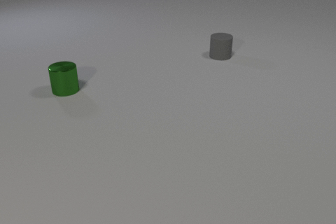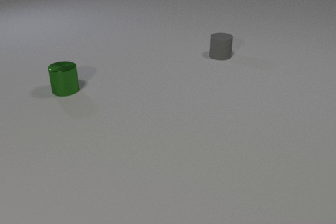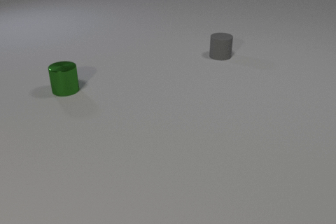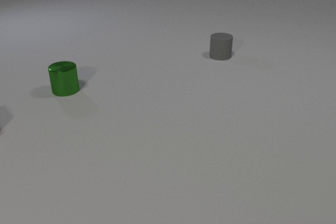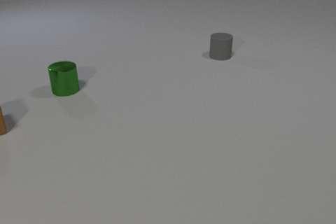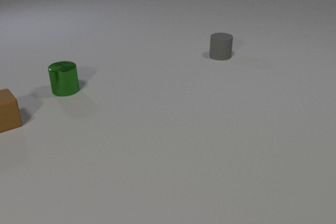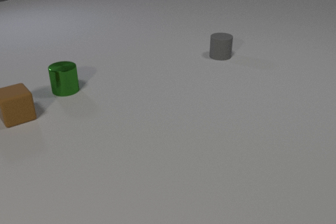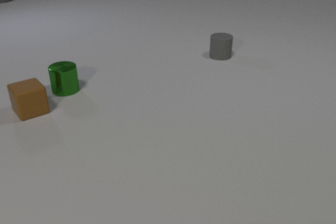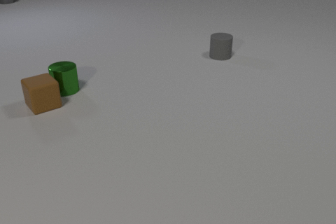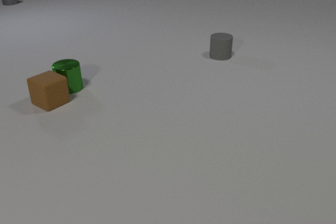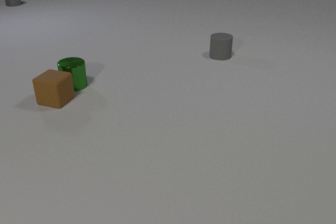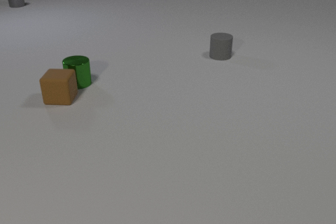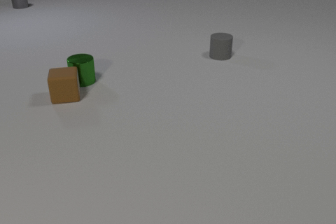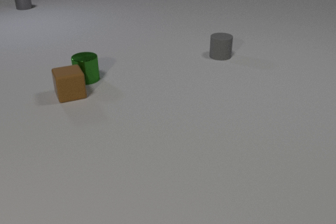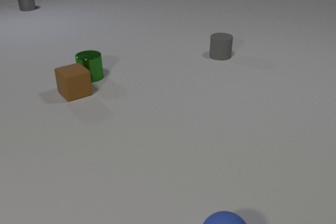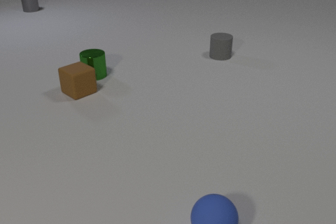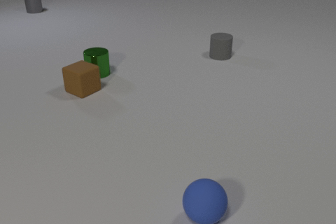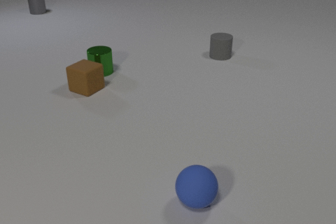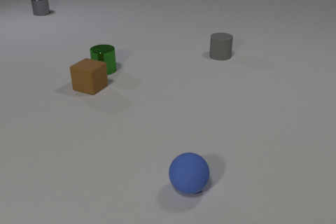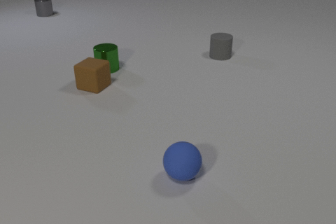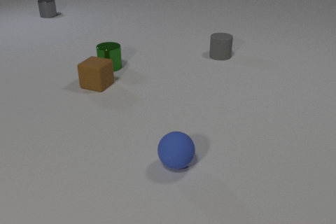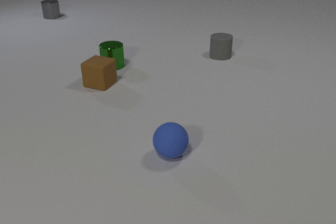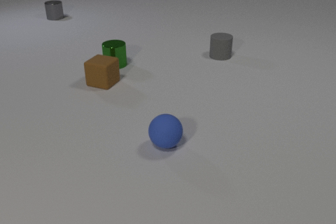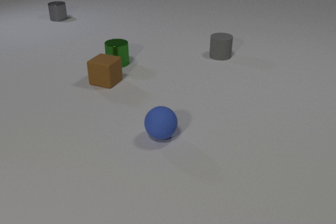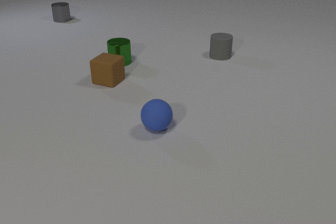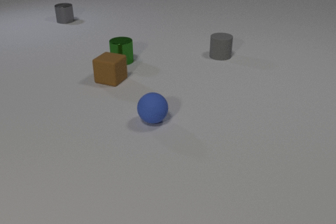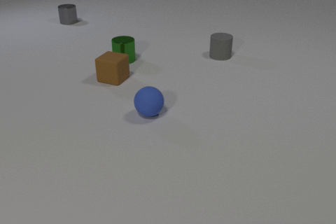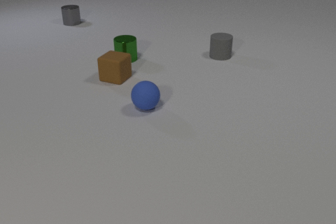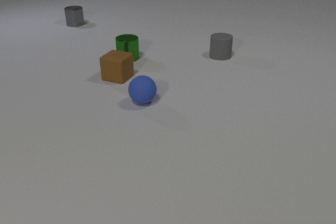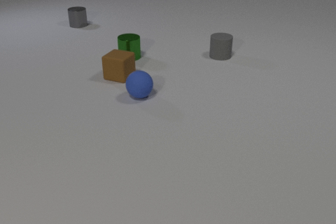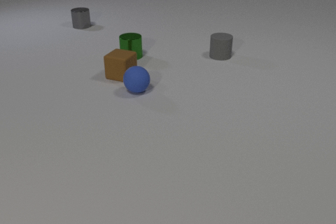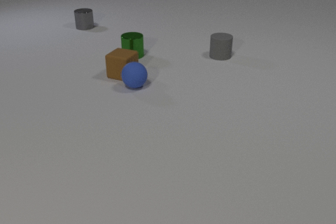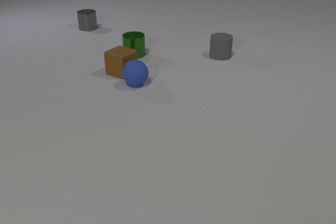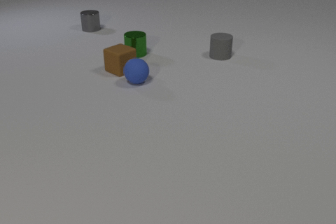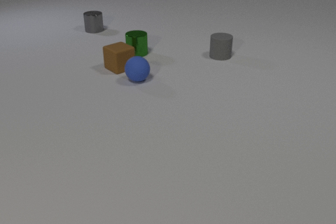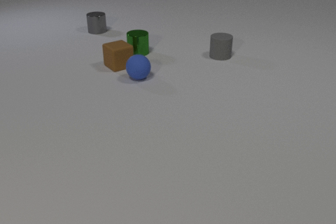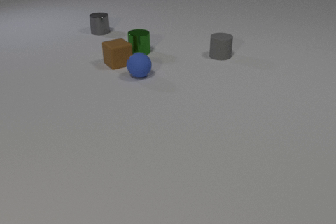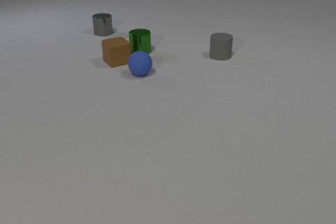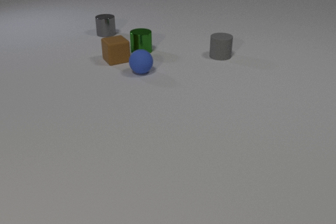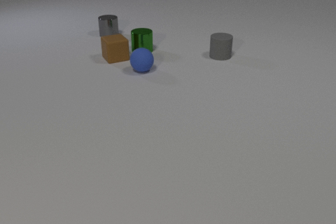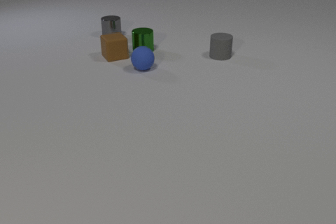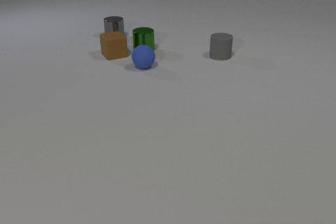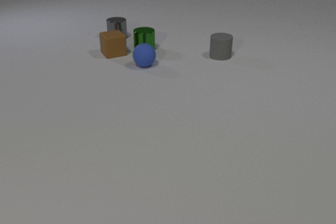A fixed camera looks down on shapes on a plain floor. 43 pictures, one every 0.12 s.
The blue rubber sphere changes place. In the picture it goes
away from the camera.
The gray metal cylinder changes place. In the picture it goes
toward the camera.
0.00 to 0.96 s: The brown rubber cube comes in at the left edge, slides to the right and away from the camera. The gray metal cylinder comes in at the top edge, slides toward the camera and to the right.
0.96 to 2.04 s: The brown rubber cube slides to the right and away from the camera, spins counterclockwise seen from above by about 120 degrees, its near face sliding to the right. The green metal cylinder slides away from the camera and to the right. The gray metal cylinder slides toward the camera and to the right. The blue rubber sphere comes in at the bottom edge, rolls away from the camera and to the left. The brown rubber cube and the green metal cylinder collide.
2.04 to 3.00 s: The brown rubber cube slides to the right and away from the camera. The green metal cylinder slides away from the camera and to the right. The gray metal cylinder slides toward the camera and to the right. The blue rubber sphere rolls away from the camera.
3.00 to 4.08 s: The brown rubber cube slides away from the camera, spins clockwise seen from above by about 30 degrees, its near face sliding to the left. The green metal cylinder slides away from the camera and to the right. The gray metal cylinder slides toward the camera and to the right. The blue rubber sphere rolls away from the camera. The brown rubber cube and the blue rubber sphere collide.
4.08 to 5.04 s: The brown rubber cube slides away from the camera. The green metal cylinder slides away from the camera and to the right. The gray metal cylinder slides toward the camera and to the right. The blue rubber sphere rolls away from the camera.
How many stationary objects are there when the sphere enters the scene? 1.
How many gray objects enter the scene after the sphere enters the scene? 0.
How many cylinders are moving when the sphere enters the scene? 2.
